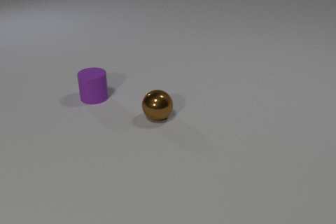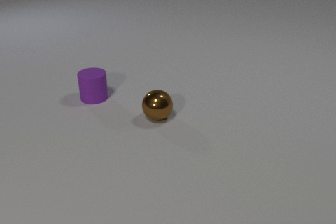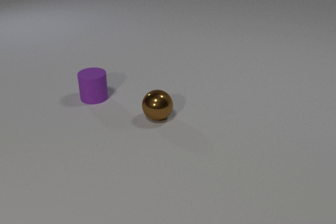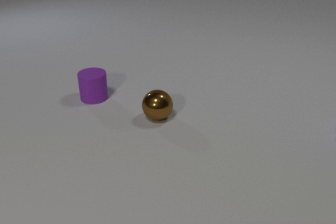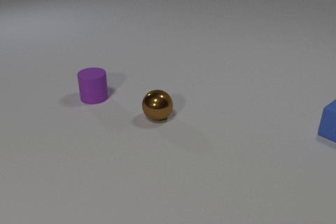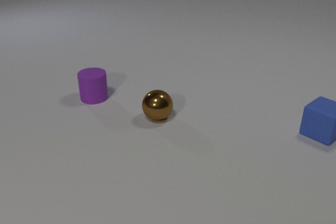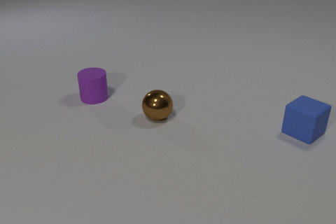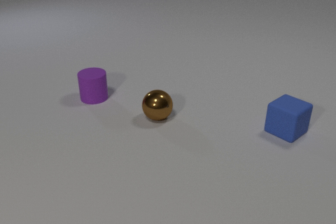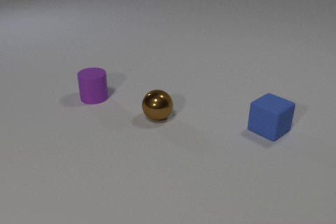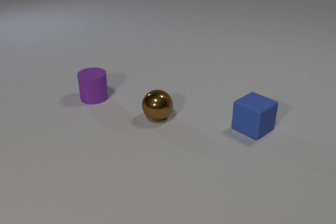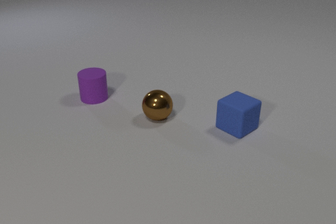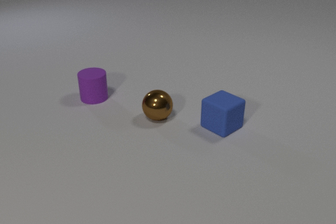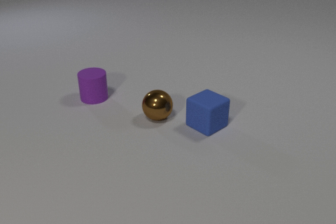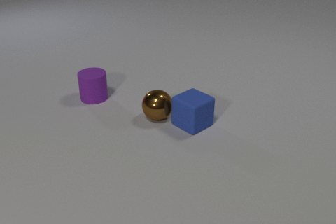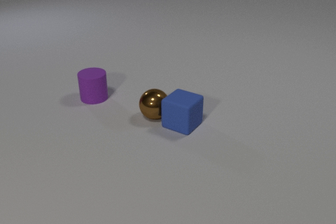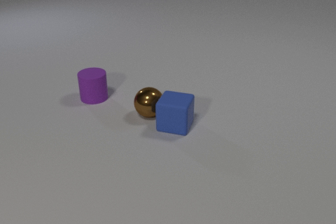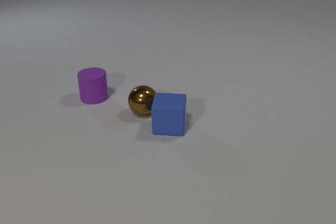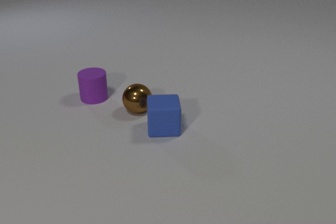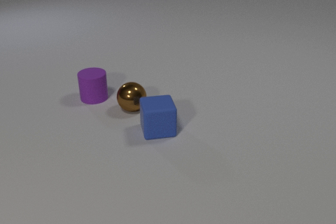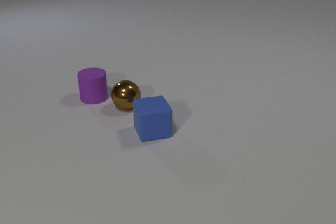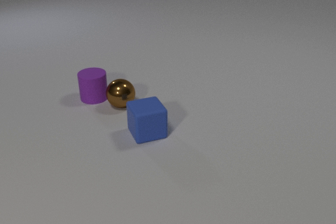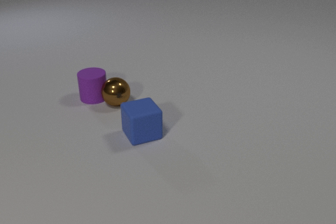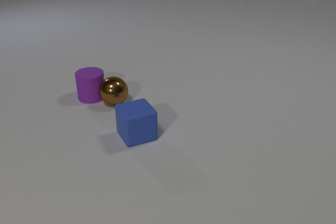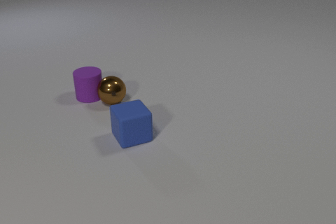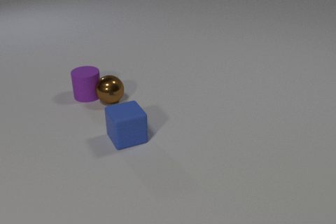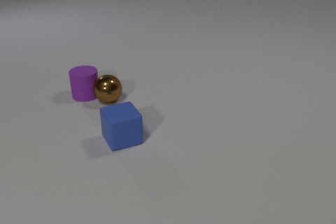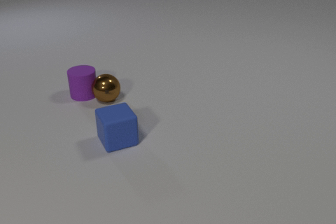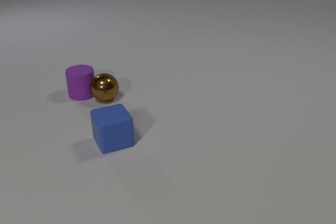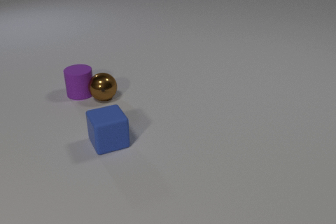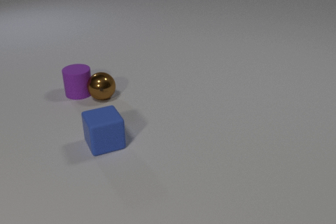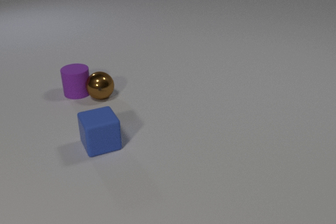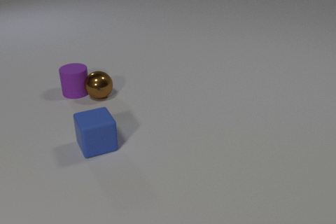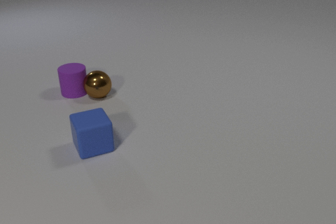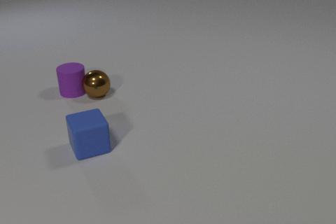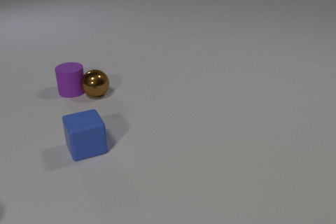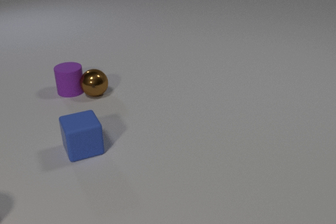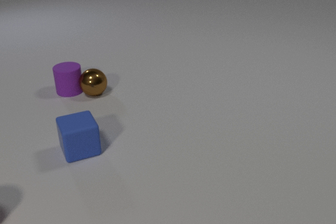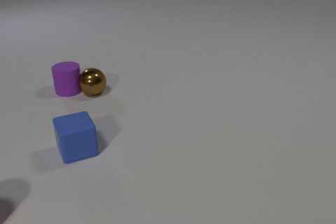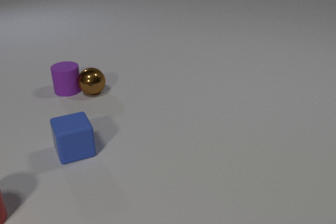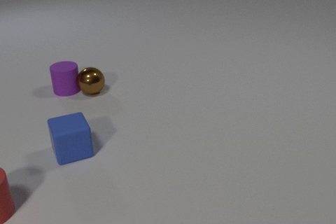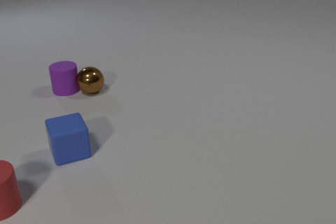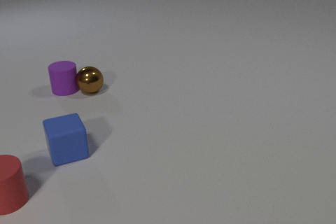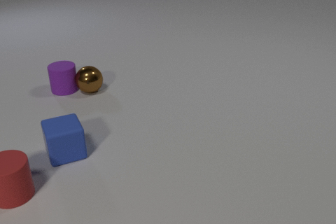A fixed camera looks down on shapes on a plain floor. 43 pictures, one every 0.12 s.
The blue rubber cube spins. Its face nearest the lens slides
to the right.
The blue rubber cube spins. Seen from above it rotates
counterclockwise.
0.00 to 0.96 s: The blue rubber cube comes in at the right edge, slides to the left.
0.96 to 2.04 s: The blue rubber cube slides to the left, spins counterclockwise seen from above by about 45 degrees, its near face sliding to the right. The brown metal sphere rolls to the left and away from the camera. The blue rubber cube and the brown metal sphere collide.
2.04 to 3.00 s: The blue rubber cube slides to the left and toward the camera, spins counterclockwise seen from above by about 15 degrees, its near face sliding to the right. The brown metal sphere rolls to the left and away from the camera. The purple rubber cylinder slides to the left and away from the camera. The brown metal sphere and the purple rubber cylinder collide.
3.00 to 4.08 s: The blue rubber cube slides to the left. The brown metal sphere rolls away from the camera and to the left. The purple rubber cylinder slides to the left and away from the camera.
4.08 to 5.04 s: The blue rubber cube slides to the left. The brown metal sphere rolls away from the camera and to the left. The purple rubber cylinder slides to the left and away from the camera. The red rubber cylinder comes in at the left edge, slides to the right and away from the camera.
Are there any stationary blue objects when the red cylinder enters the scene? no.
What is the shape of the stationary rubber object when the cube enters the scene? cylinder.
How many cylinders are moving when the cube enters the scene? 0.
